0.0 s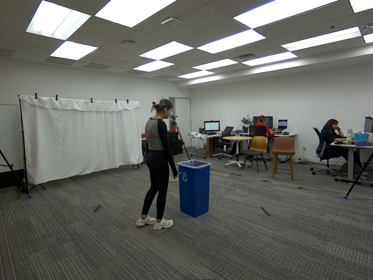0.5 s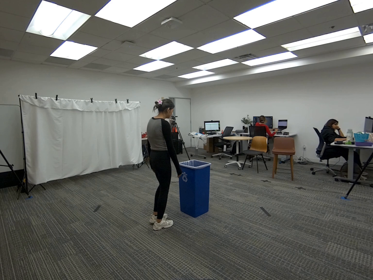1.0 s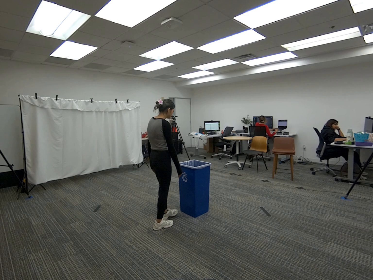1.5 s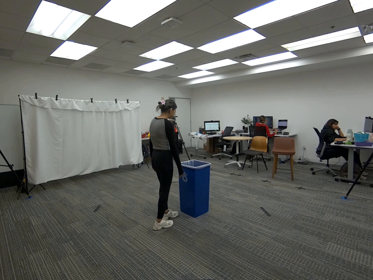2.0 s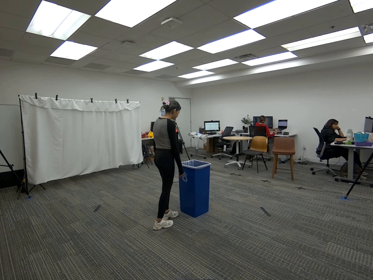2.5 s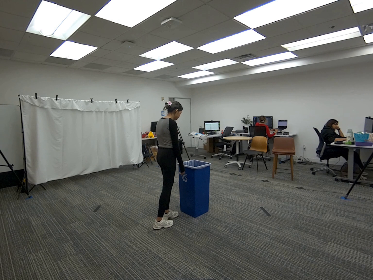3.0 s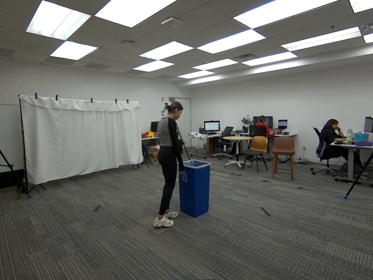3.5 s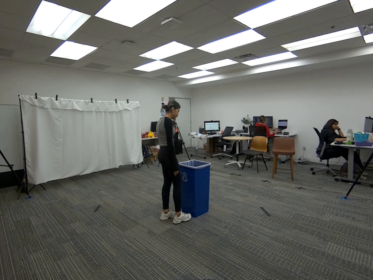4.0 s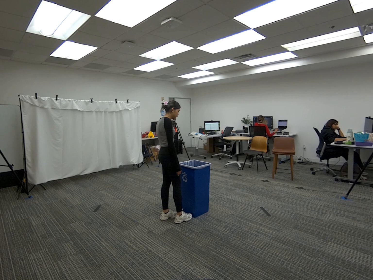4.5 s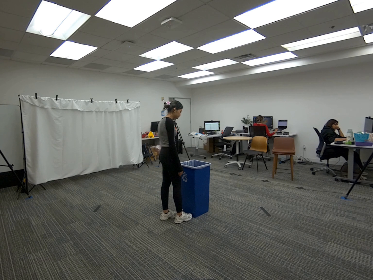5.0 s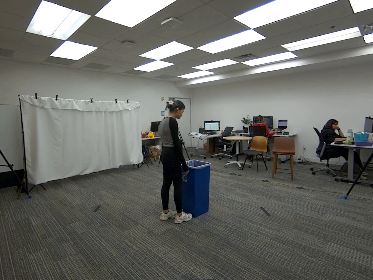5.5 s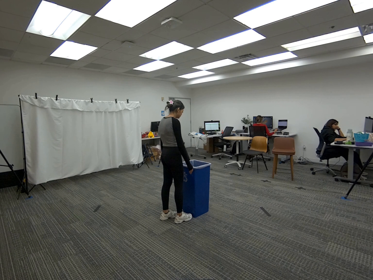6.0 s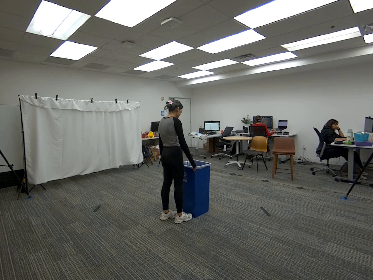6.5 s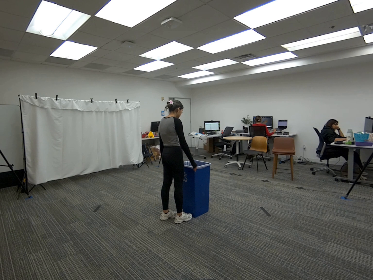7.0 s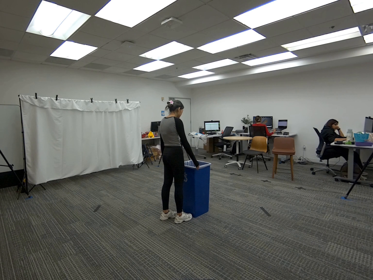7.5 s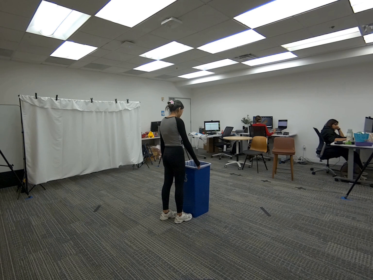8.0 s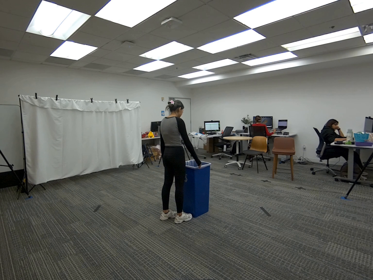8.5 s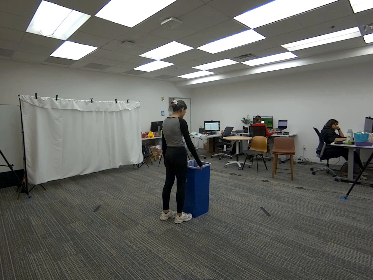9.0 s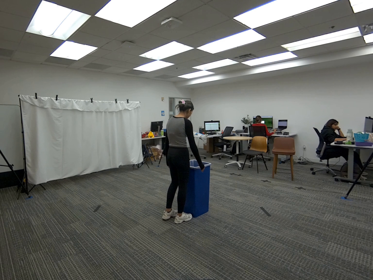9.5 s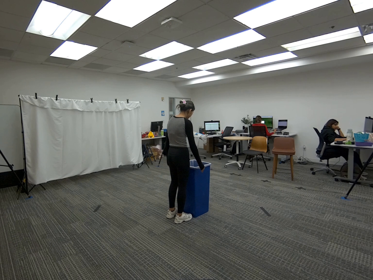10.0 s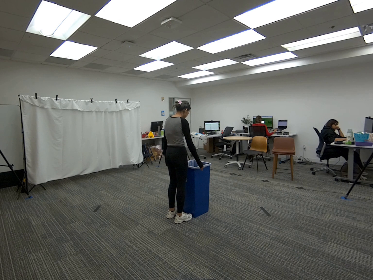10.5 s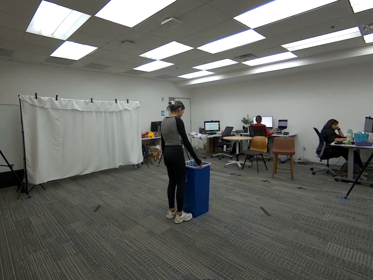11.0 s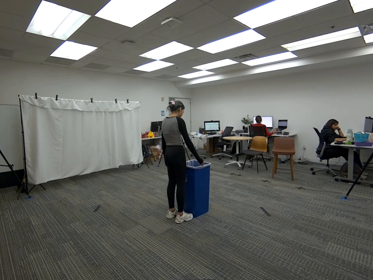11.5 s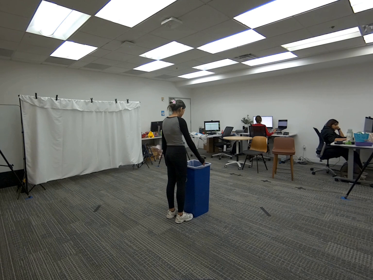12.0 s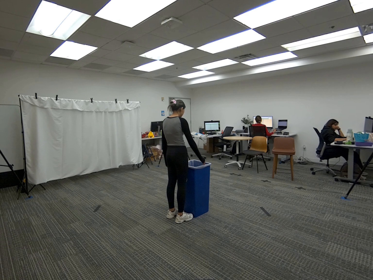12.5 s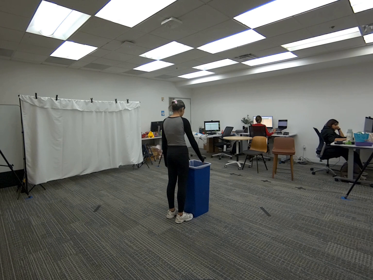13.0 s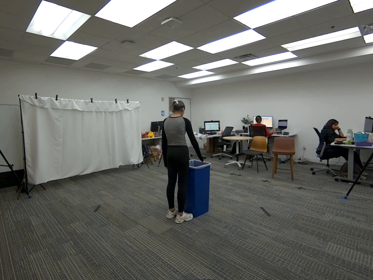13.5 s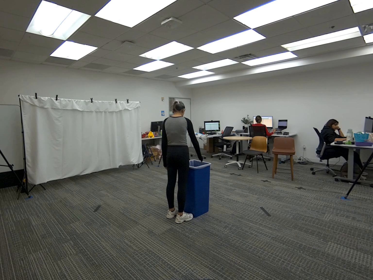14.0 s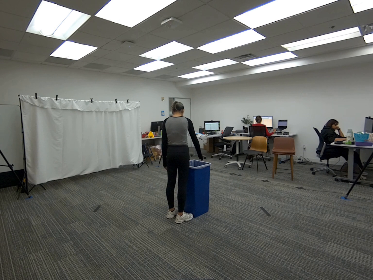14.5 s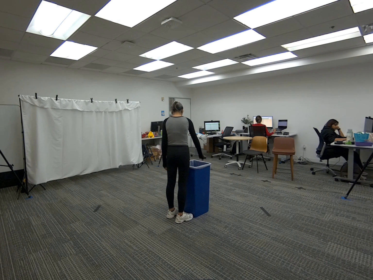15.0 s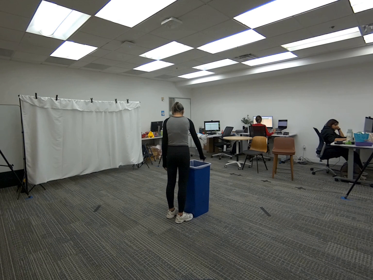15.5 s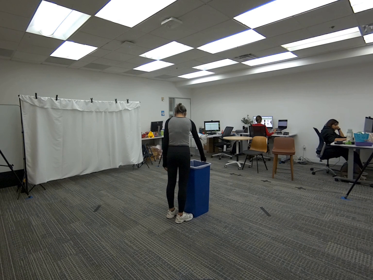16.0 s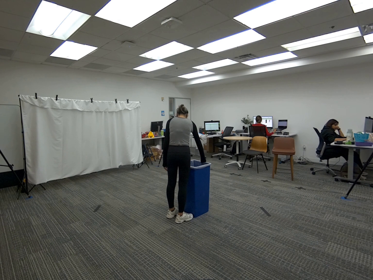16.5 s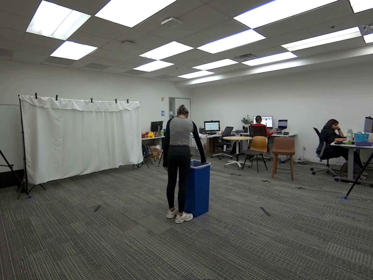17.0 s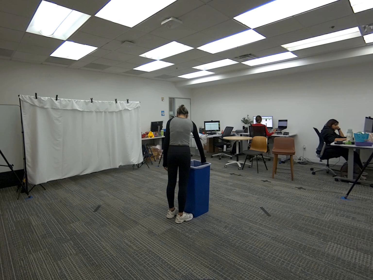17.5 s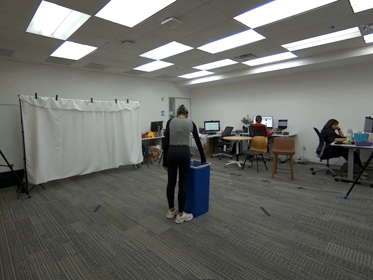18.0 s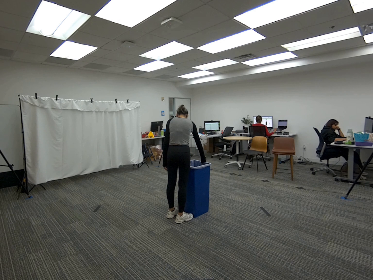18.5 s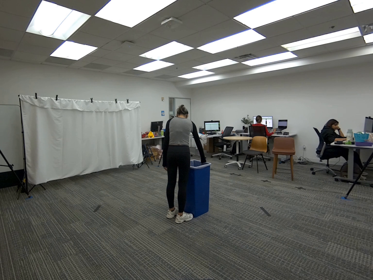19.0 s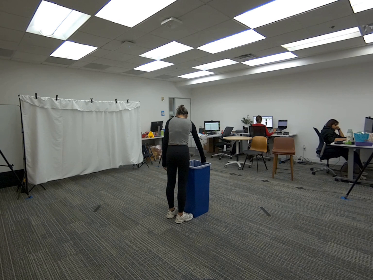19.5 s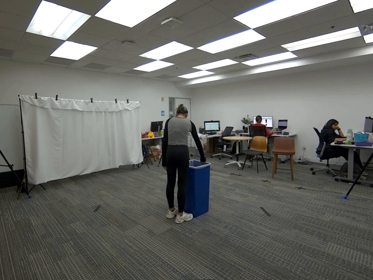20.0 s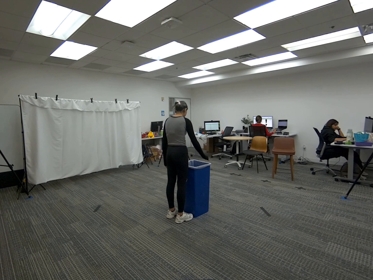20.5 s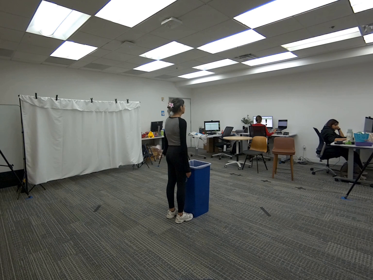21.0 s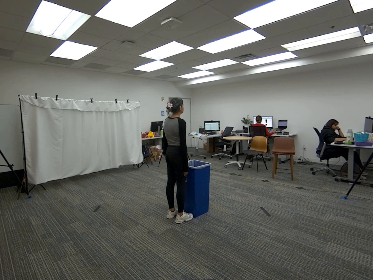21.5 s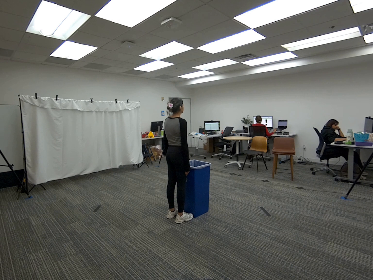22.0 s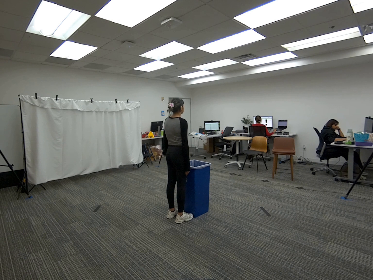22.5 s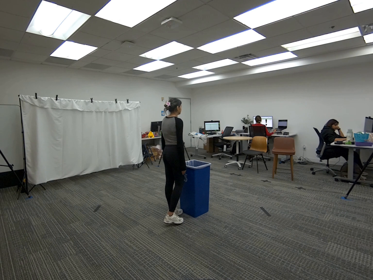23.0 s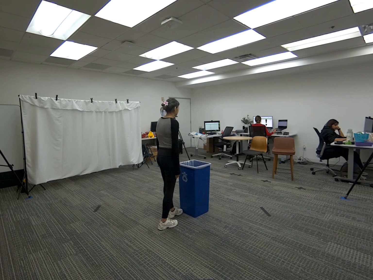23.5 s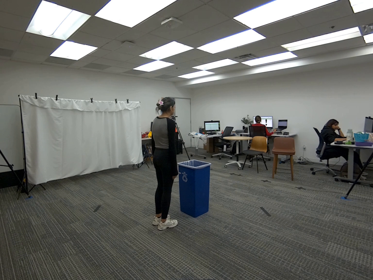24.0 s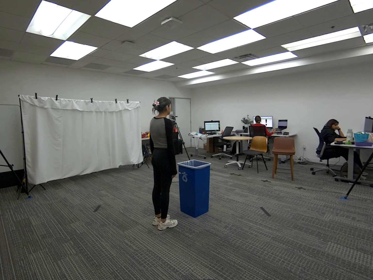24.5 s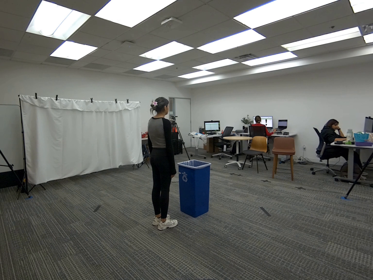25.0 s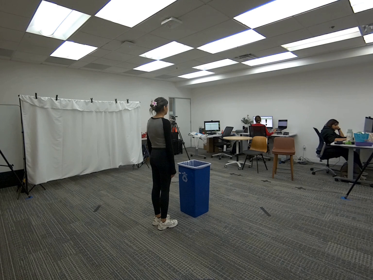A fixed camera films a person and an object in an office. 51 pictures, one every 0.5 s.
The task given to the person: Walk over to the blue trash can. Use your right hand to touch the trash can.
